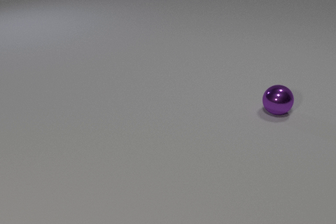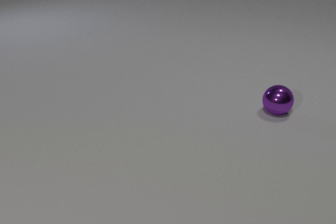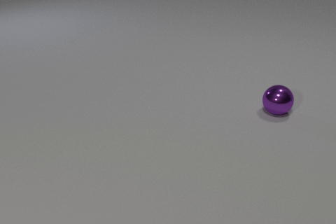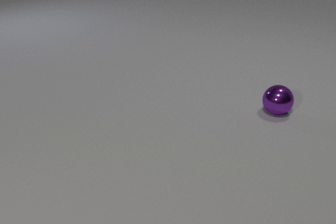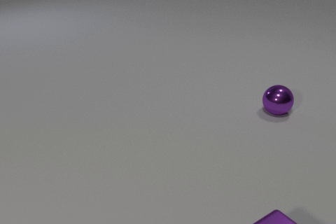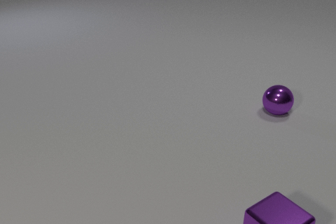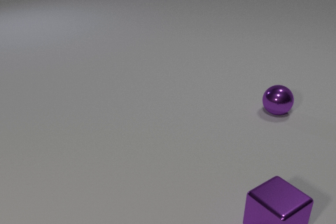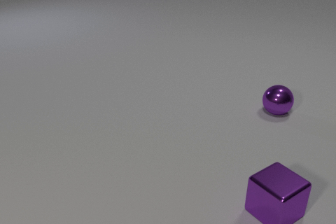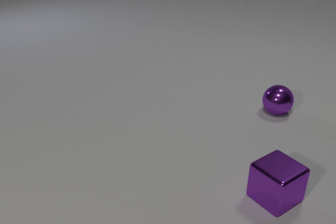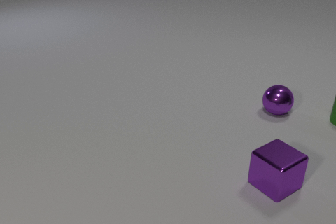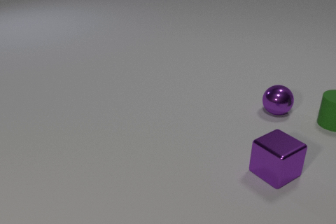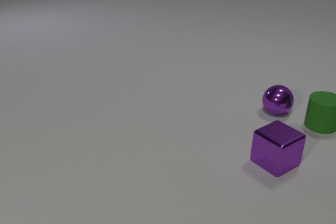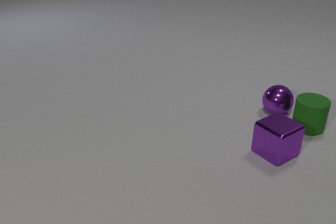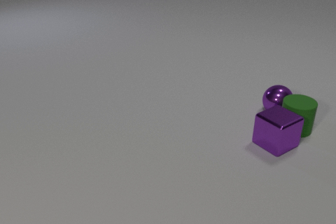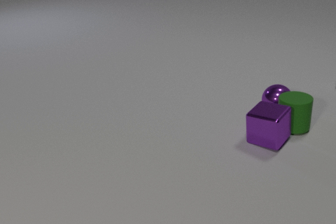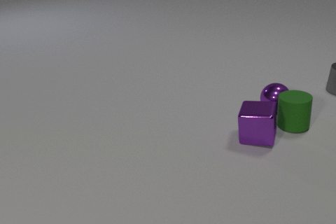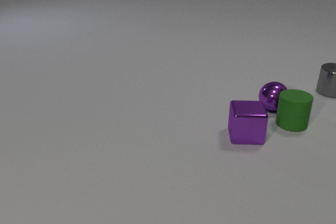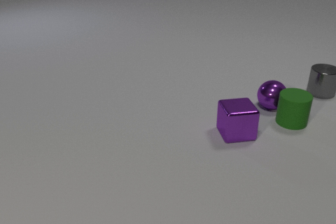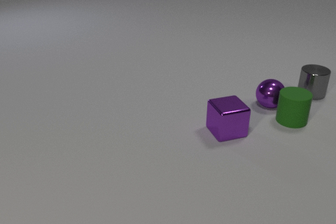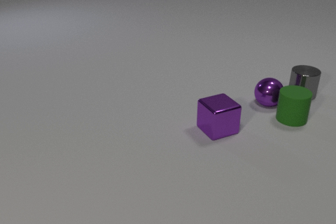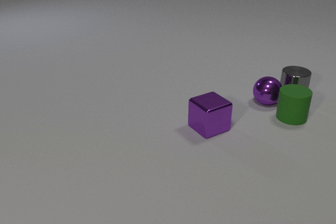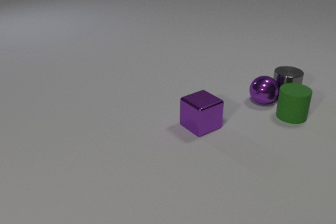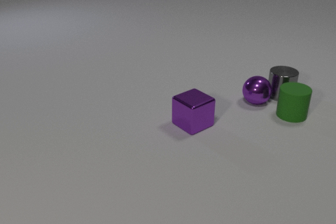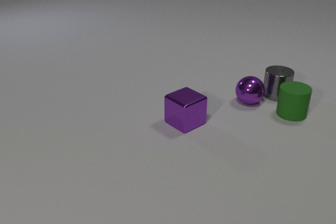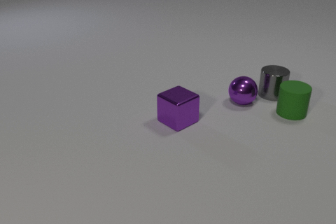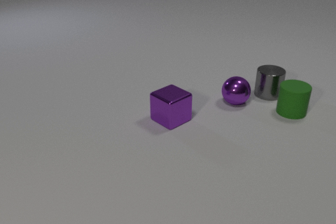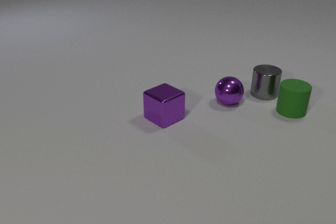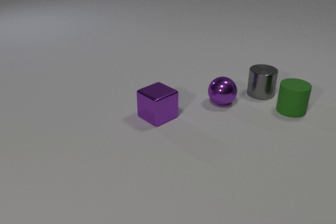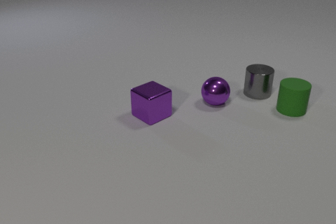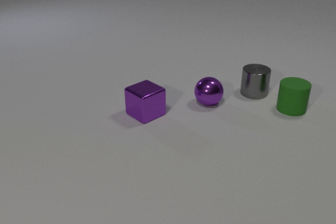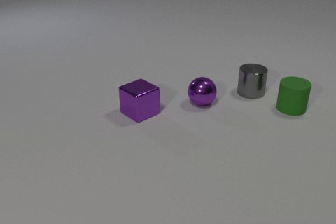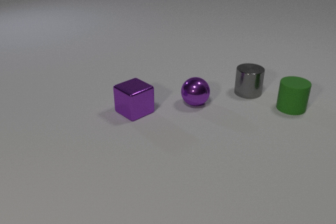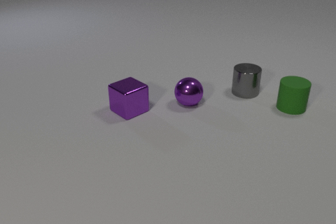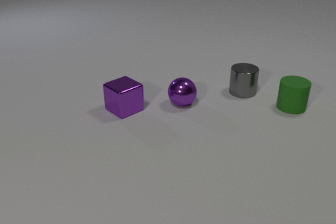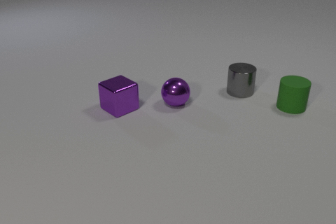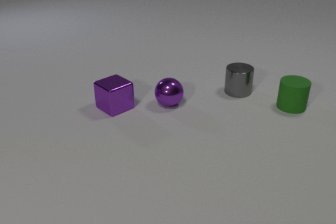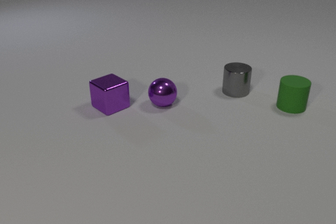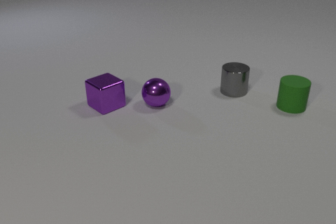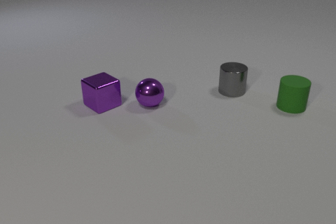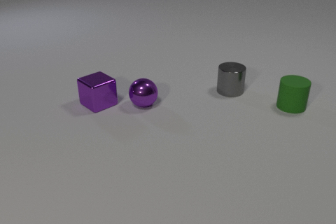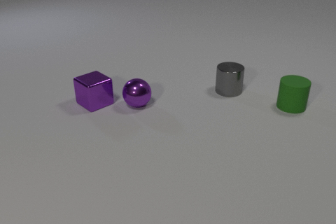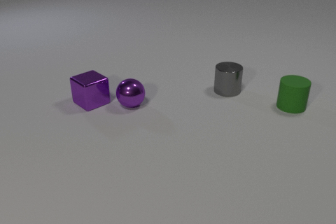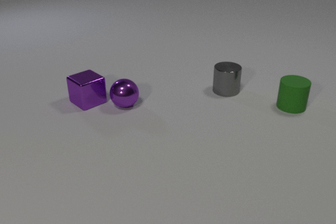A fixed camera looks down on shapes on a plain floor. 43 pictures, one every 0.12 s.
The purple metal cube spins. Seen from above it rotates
counterclockwise.
The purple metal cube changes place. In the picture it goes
away from the camera.
0.00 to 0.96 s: The purple metal cube comes in at the bottom edge, slides away from the camera.
0.96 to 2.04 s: The purple metal cube slides away from the camera and to the left, spins counterclockwise seen from above by about 60 degrees, its near face sliding to the right. The green rubber cylinder comes in at the right edge, slides to the left and toward the camera. The purple metal sphere rolls away from the camera. The gray metal cylinder comes in at the right edge, slides to the left and toward the camera. The purple metal cube and the green rubber cylinder collide. The green rubber cylinder and the purple metal sphere collide.
2.04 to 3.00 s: The purple metal cube slides to the left, spins counterclockwise seen from above by about 30 degrees, its near face sliding to the right. The green rubber cylinder slides away from the camera. The purple metal sphere rolls to the left. The gray metal cylinder slides to the left and toward the camera. The purple metal sphere and the gray metal cylinder collide.
3.00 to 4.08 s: The purple metal cube slides to the left and away from the camera. The green rubber cylinder slides away from the camera. The purple metal sphere rolls to the left. The gray metal cylinder slides to the left.
4.08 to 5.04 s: The purple metal cube slides to the left and away from the camera. The purple metal sphere rolls to the left. The gray metal cylinder slides to the left.
How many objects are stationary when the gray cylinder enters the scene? 0.
Are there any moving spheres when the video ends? yes.
How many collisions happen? 3.
